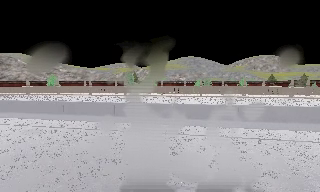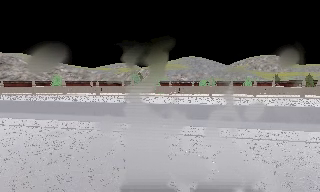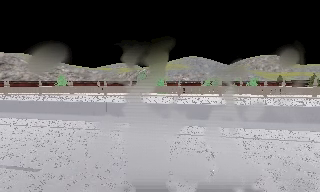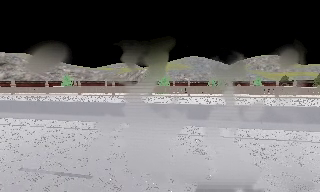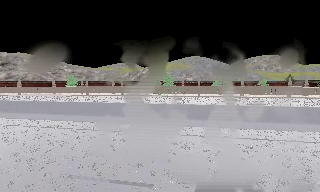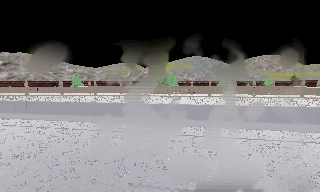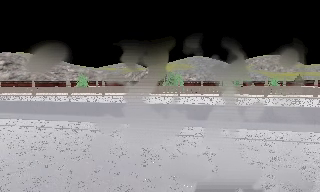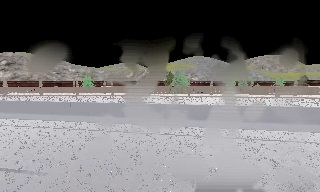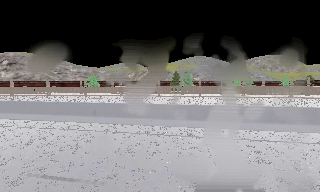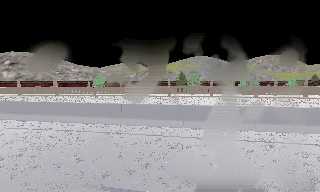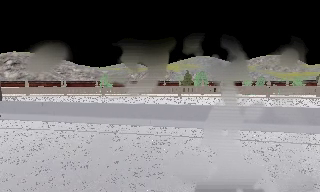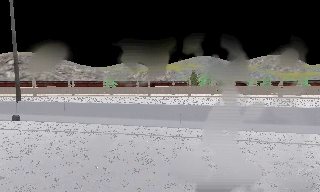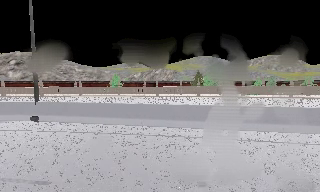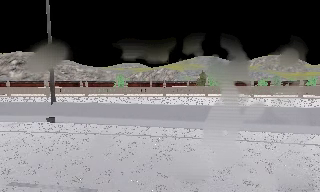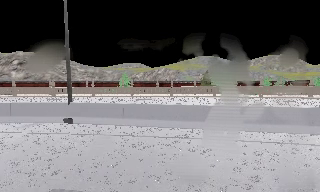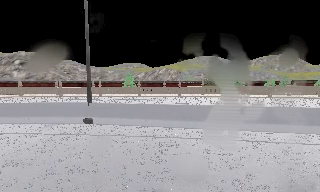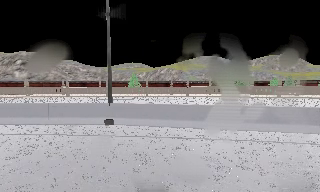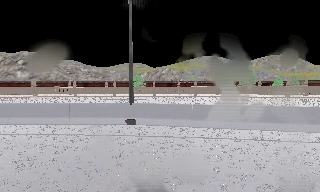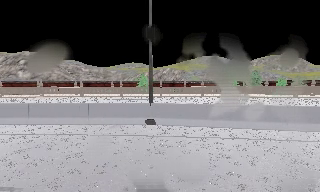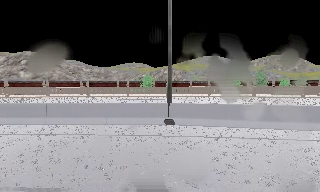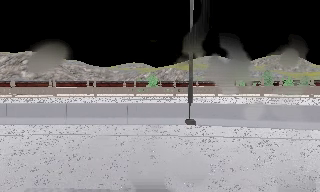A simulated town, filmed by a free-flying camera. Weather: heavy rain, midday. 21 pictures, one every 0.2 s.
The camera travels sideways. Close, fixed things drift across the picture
to the right.
0.0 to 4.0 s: The camera travels to its left, about 25 m, so close, fixed things drift to the right.
The film runs backward here.
